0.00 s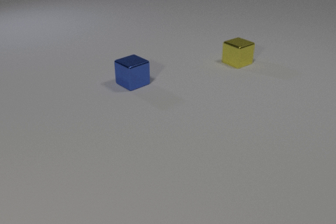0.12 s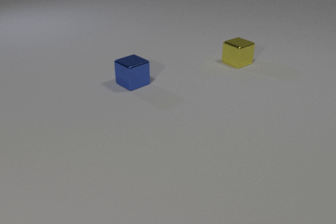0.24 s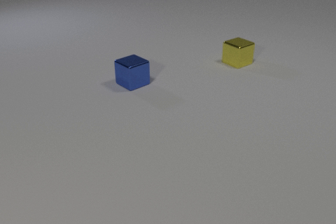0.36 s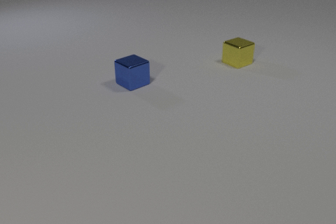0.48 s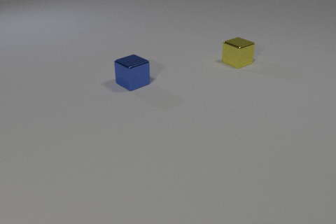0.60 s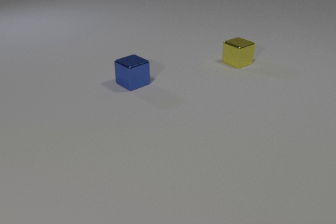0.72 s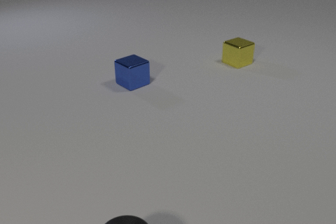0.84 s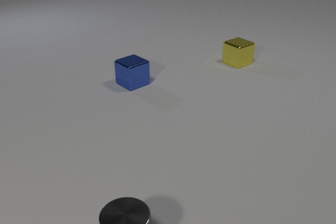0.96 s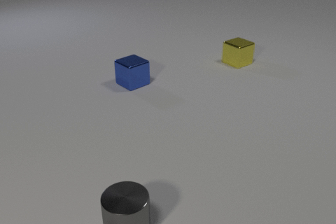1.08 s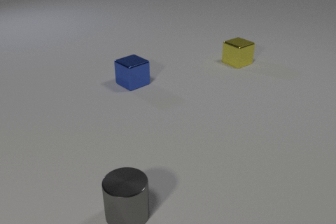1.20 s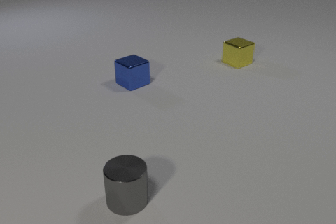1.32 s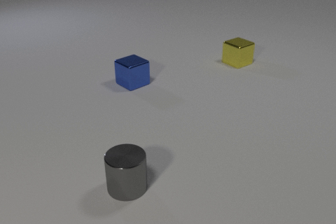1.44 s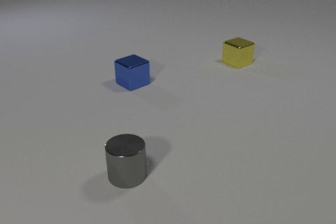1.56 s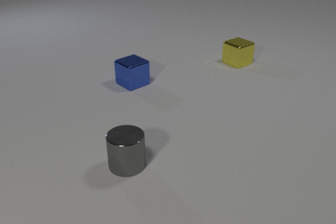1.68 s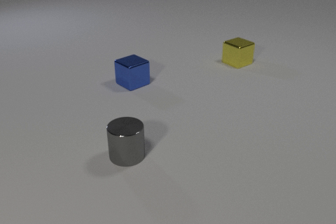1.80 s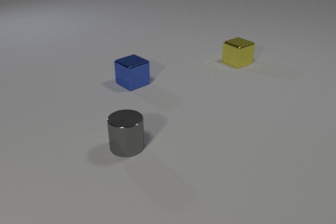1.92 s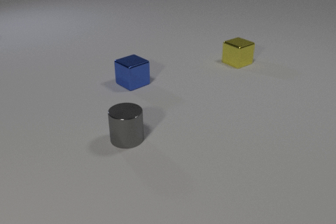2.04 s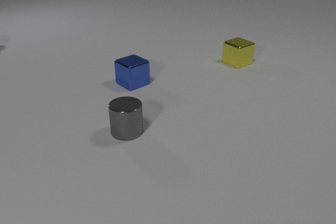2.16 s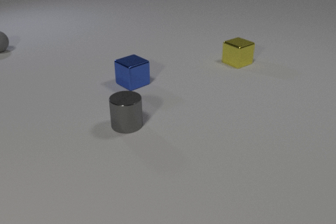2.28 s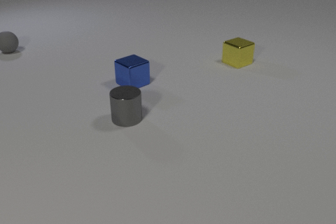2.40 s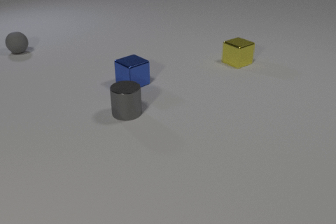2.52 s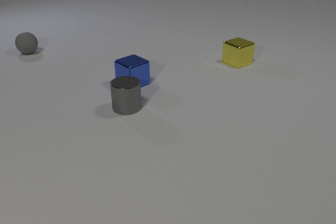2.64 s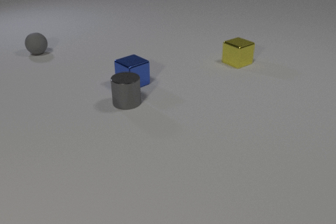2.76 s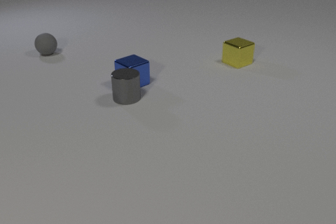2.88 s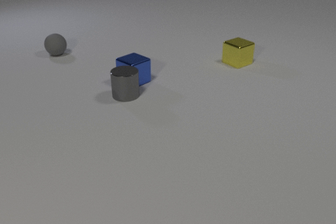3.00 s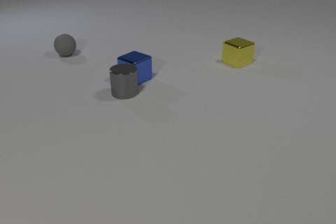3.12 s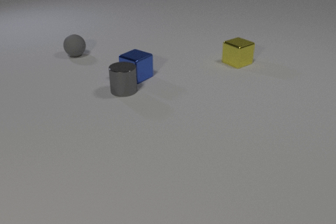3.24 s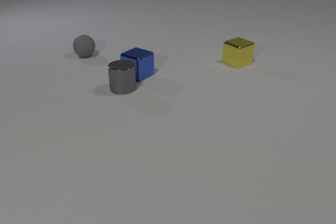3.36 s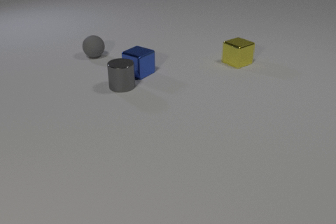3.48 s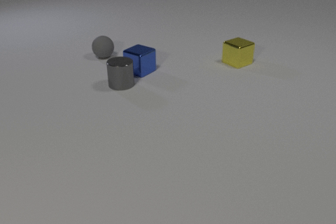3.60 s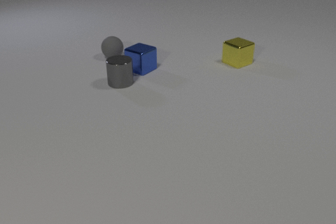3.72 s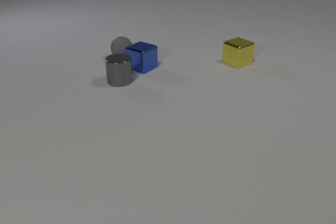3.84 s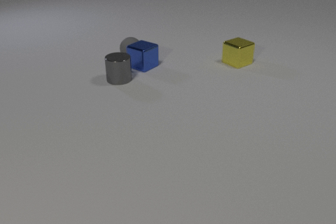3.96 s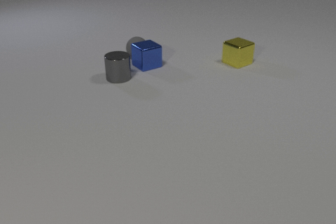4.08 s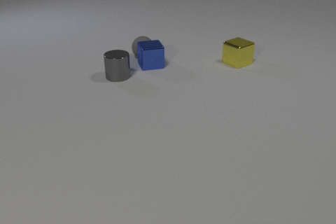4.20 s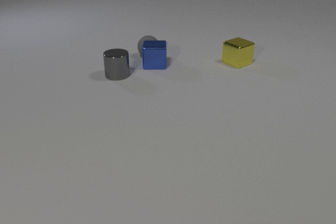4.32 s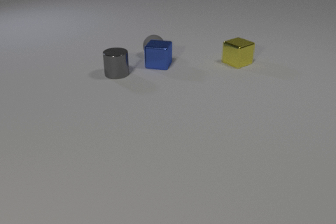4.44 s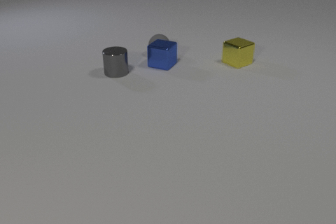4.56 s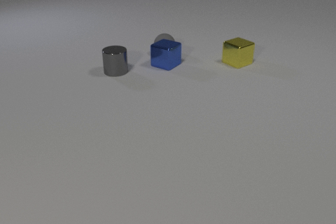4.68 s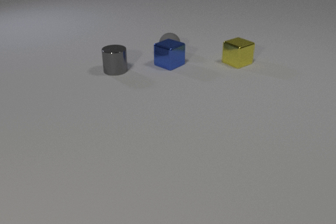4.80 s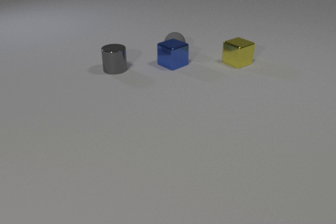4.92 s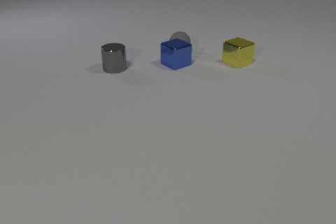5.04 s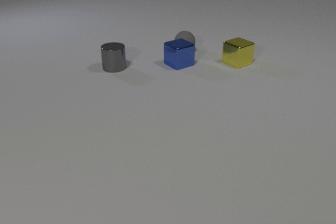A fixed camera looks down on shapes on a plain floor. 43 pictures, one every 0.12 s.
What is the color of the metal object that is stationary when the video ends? yellow.
How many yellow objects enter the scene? 0.
What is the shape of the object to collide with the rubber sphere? cube.
0.00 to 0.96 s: The gray metal cylinder comes in at the bottom edge, slides away from the camera.
0.96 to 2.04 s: The gray metal cylinder slides away from the camera.
2.04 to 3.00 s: The gray metal cylinder slides away from the camera. The blue metal cube slides away from the camera. The gray rubber sphere comes in at the left edge, rolls to the right and toward the camera. The gray metal cylinder and the blue metal cube collide.
3.00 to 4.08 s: The gray metal cylinder slides away from the camera. The blue metal cube slides away from the camera and to the right, spins clockwise seen from above by about 30 degrees, its near face sliding to the left. The gray rubber sphere rolls to the right. The blue metal cube and the gray rubber sphere collide.
4.08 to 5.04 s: The gray metal cylinder slides away from the camera. The blue metal cube slides to the right, spins clockwise seen from above by about 75 degrees, its near face sliding to the left. The gray rubber sphere rolls to the right.
